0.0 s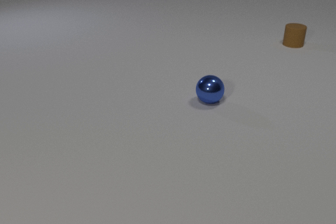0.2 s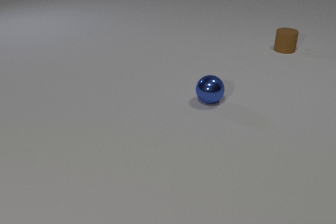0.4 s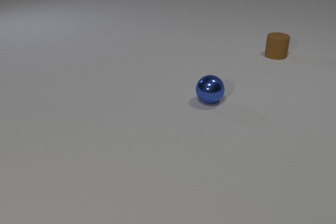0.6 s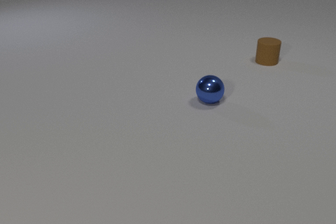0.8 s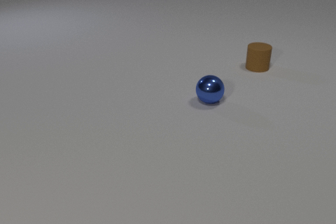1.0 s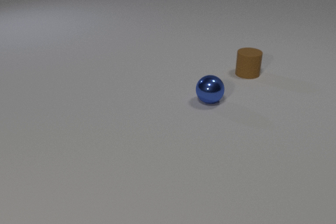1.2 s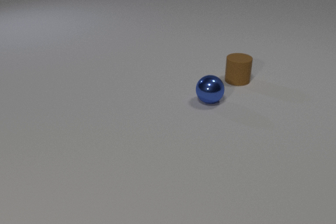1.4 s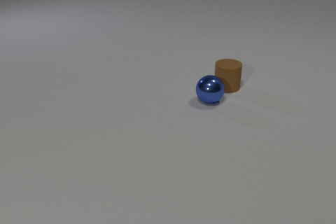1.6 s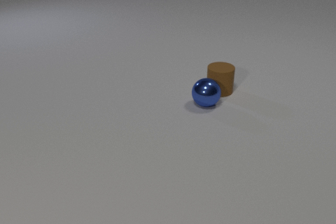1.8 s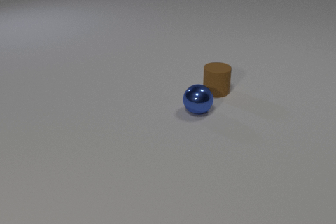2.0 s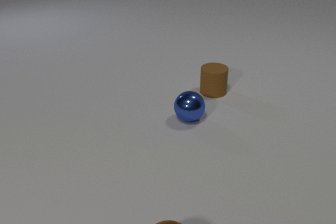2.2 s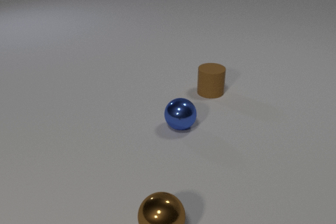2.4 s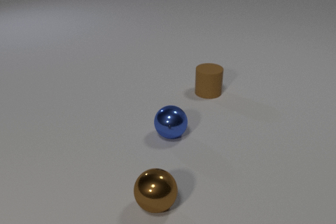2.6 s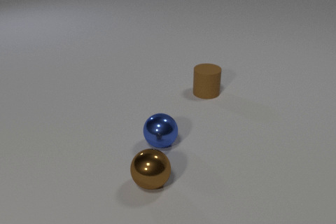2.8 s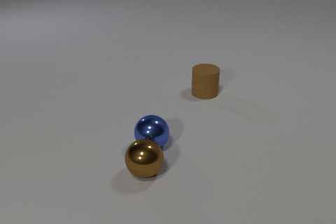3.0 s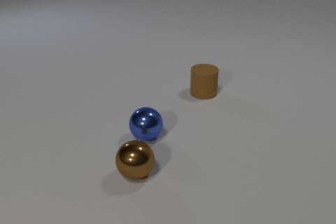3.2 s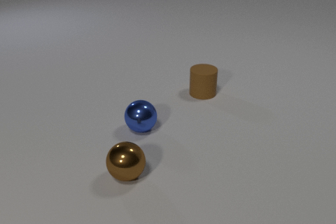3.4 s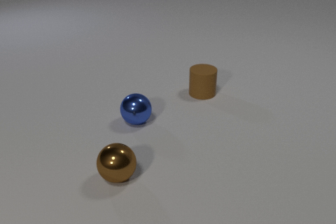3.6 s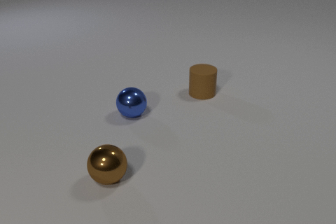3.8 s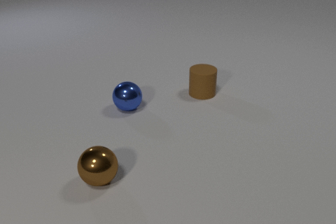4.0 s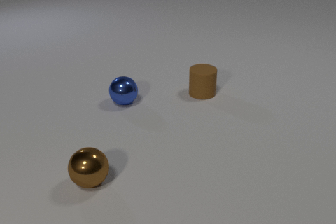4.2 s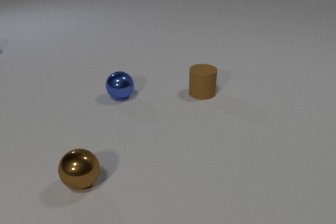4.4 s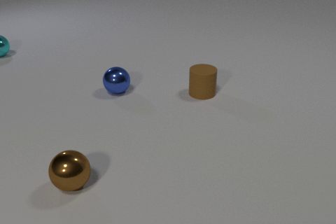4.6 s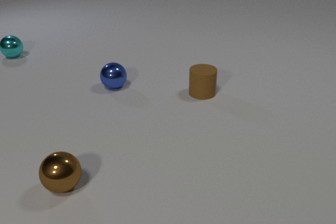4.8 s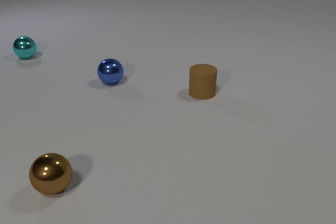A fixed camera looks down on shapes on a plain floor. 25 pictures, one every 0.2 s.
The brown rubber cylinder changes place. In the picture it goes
toward the camera.
The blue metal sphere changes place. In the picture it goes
to the left.
0.0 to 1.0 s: The brown rubber cylinder slides toward the camera and to the left.
1.0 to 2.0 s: The brown rubber cylinder slides toward the camera and to the left. The blue metal sphere rolls toward the camera and to the left. The brown rubber cylinder and the blue metal sphere collide.
2.0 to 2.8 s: The brown rubber cylinder slides to the left. The blue metal sphere rolls toward the camera and to the left. The brown metal sphere rolls away from the camera. The blue metal sphere and the brown metal sphere collide.
2.8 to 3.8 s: The blue metal sphere rolls away from the camera. The brown metal sphere rolls to the left.
3.8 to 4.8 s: The blue metal sphere rolls away from the camera. The brown metal sphere rolls to the left. The cyan metal sphere comes in at the left edge, rolls to the right and toward the camera.
How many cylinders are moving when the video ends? 0.
How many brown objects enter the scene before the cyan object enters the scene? 1.
How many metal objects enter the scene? 2.
